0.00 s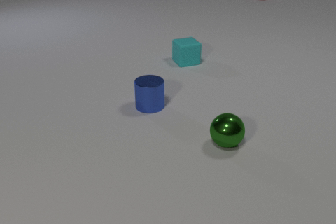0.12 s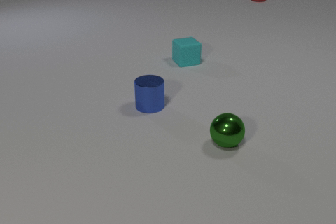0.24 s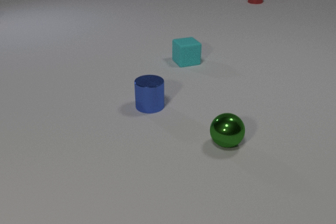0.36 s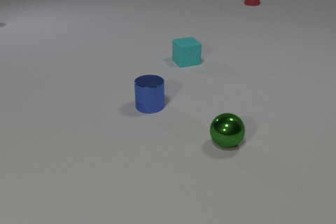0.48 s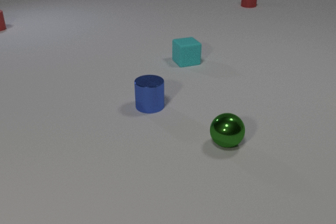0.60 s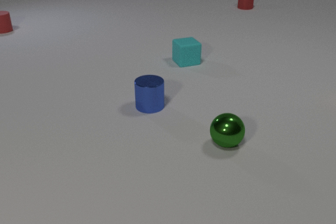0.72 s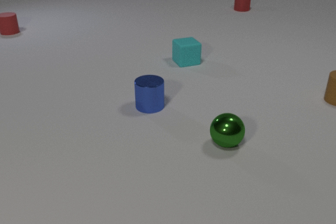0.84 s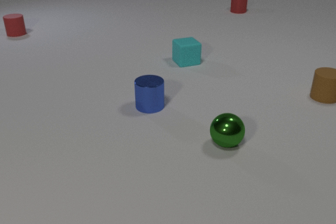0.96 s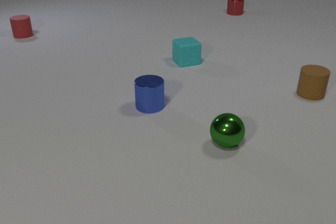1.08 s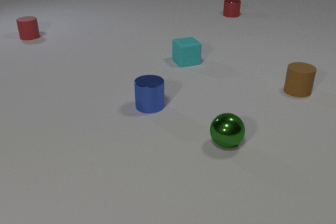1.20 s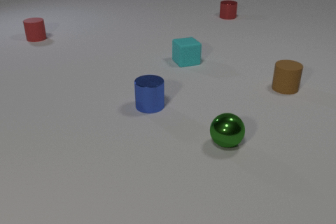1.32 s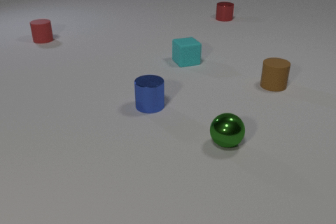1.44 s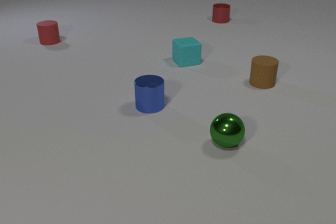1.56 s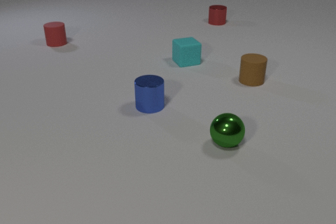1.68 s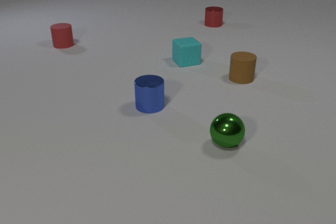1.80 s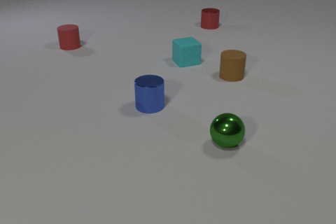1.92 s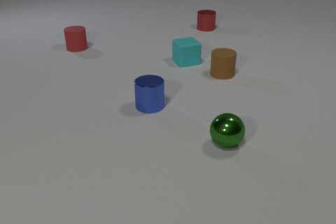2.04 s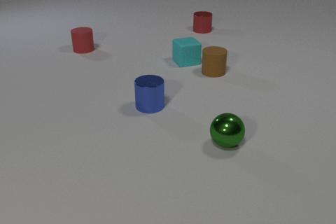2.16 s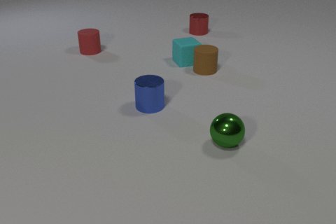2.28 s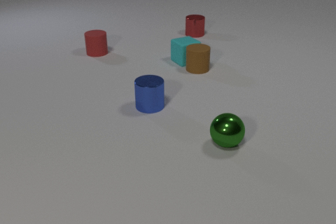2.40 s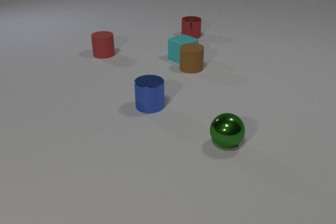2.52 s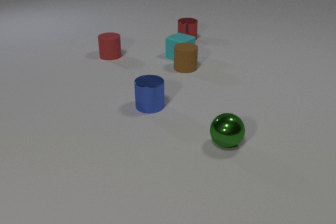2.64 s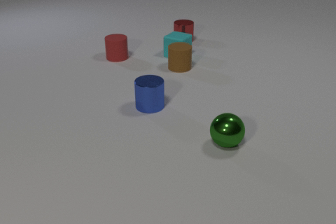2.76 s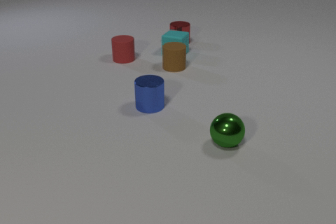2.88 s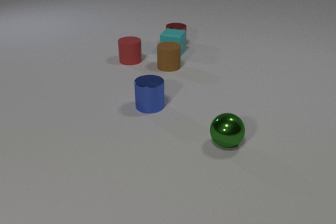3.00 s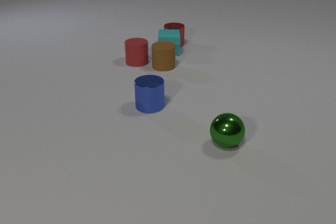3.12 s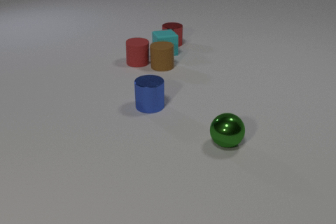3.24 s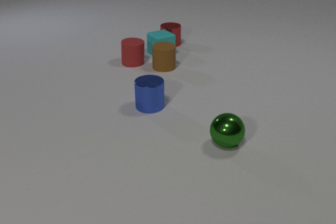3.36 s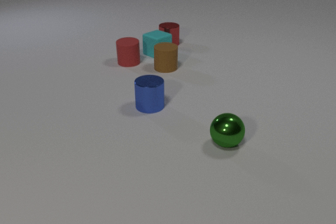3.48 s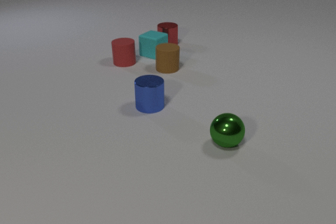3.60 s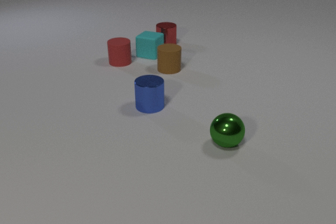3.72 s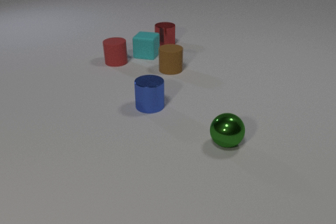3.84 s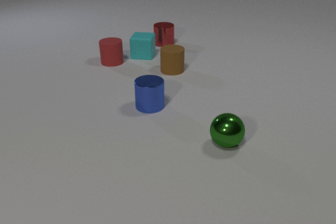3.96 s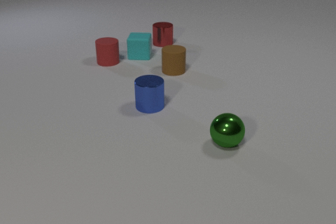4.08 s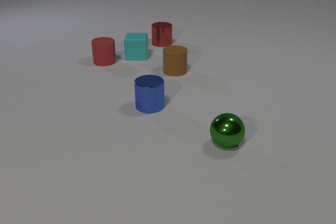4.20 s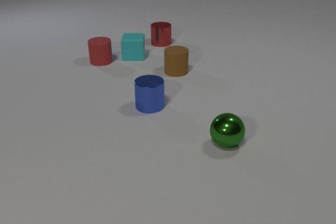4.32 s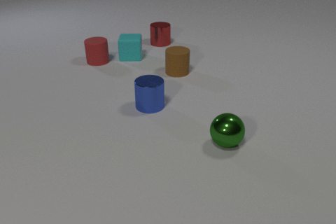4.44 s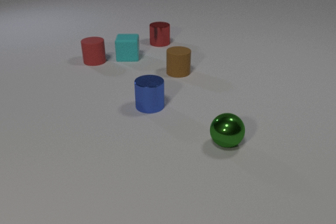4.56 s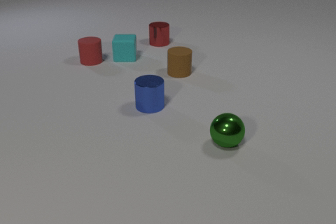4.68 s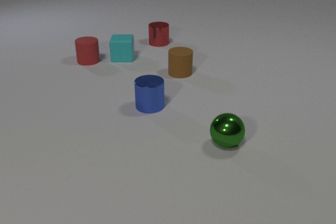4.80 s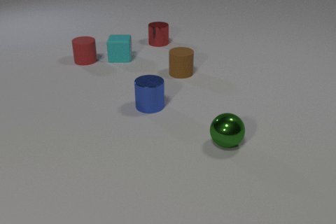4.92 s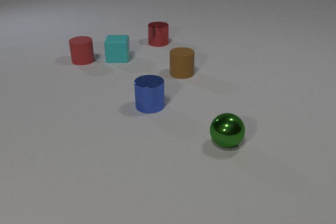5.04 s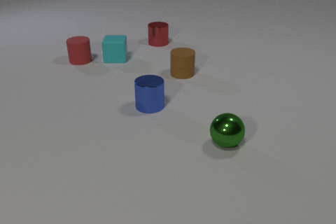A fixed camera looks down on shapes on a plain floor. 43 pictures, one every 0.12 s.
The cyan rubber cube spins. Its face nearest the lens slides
to the right.
The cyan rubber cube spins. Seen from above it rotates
counterclockwise.
0.00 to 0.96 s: The brown rubber cylinder comes in at the right edge, slides to the left. The red rubber cylinder comes in at the left edge, slides toward the camera and to the right. The red metal cylinder slides toward the camera and to the left.
0.96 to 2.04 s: The brown rubber cylinder slides to the left. The red rubber cylinder slides toward the camera and to the right. The red metal cylinder slides toward the camera and to the left.
2.04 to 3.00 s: The brown rubber cylinder slides to the left. The cyan rubber cube slides away from the camera and to the left, spins so that its near face slides to the right, counterclockwise seen from above. The red rubber cylinder slides to the right and toward the camera. The red metal cylinder slides toward the camera and to the left. The brown rubber cylinder and the cyan rubber cube collide. The cyan rubber cube and the red metal cylinder collide.
3.00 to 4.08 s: The brown rubber cylinder slides toward the camera and to the right. The cyan rubber cube slides to the left, spins so that its near face slides to the right, counterclockwise seen from above. The red rubber cylinder slides to the left. The red metal cylinder slides to the left. The brown rubber cylinder and the red rubber cylinder collide.
4.08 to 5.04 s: The brown rubber cylinder slides to the right and toward the camera. The cyan rubber cube slides to the left. The red rubber cylinder slides to the left.
Are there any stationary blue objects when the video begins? yes.
How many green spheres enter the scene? 0.
How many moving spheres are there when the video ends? 0.
